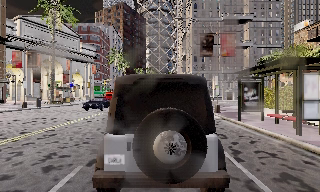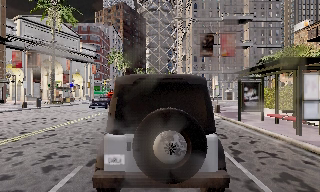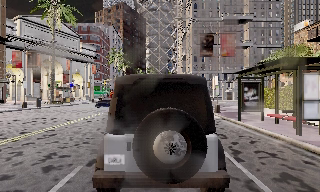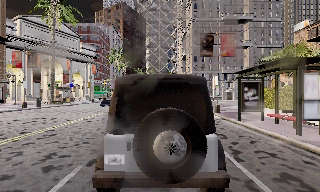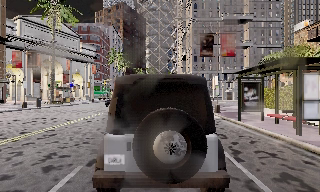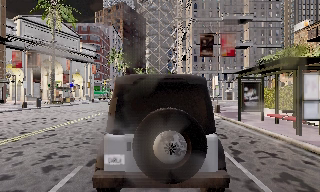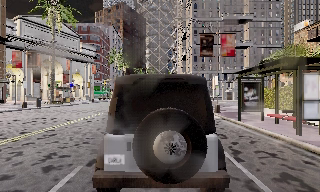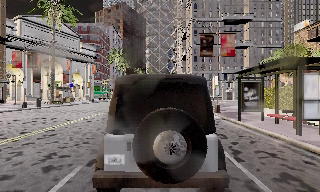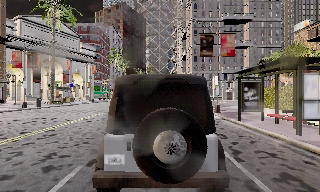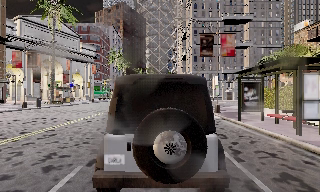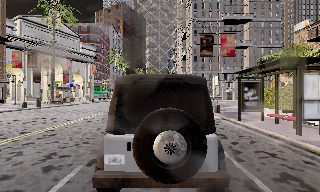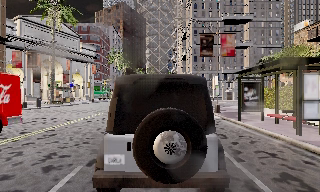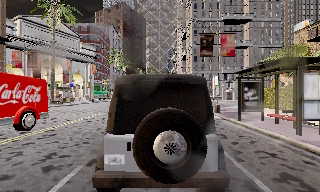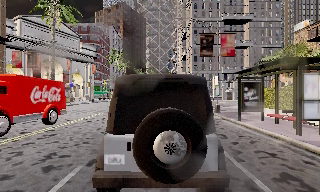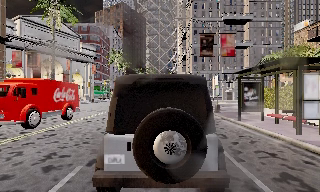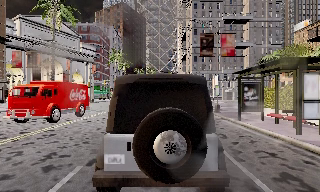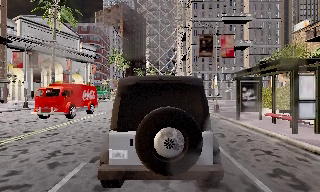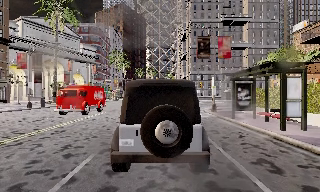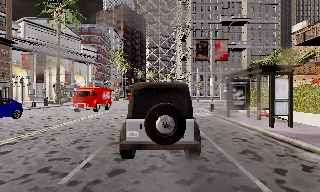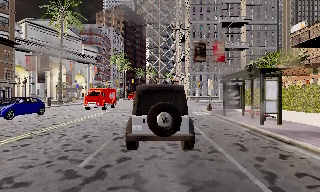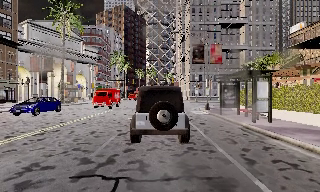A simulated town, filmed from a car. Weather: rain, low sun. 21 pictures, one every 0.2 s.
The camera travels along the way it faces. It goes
backward.
0.0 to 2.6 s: The camera keeps its place and its aim.
2.6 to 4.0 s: The camera travels backward, about 2.5 m, so what stands in front gets smaller. It gains speed.
The film runs backward here.
